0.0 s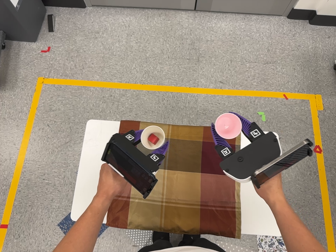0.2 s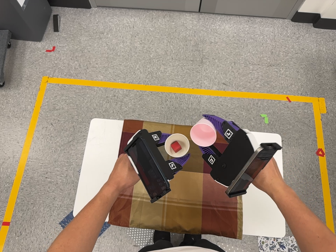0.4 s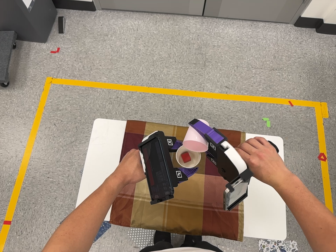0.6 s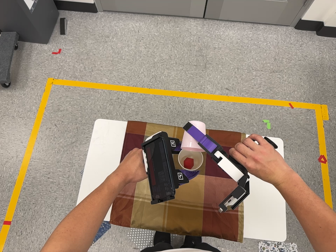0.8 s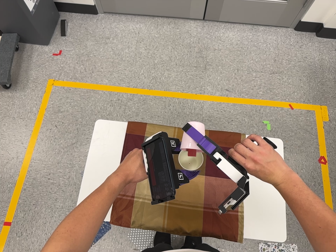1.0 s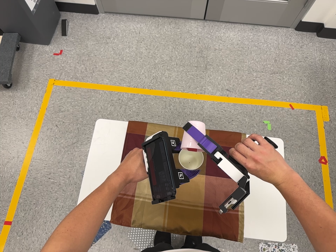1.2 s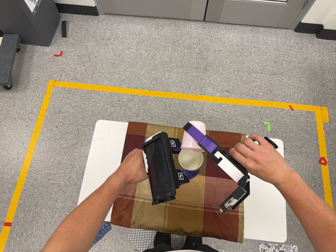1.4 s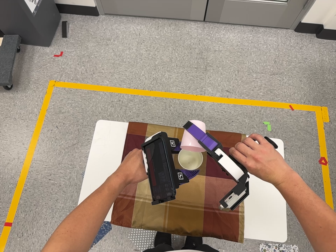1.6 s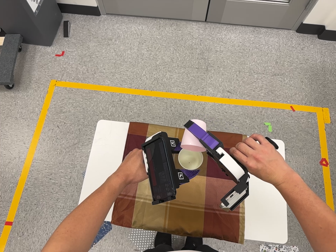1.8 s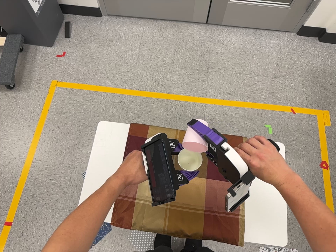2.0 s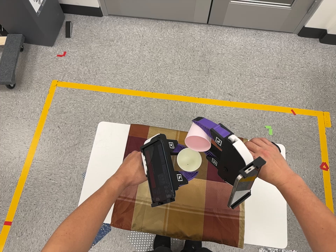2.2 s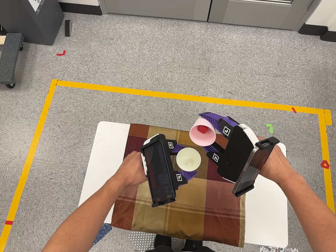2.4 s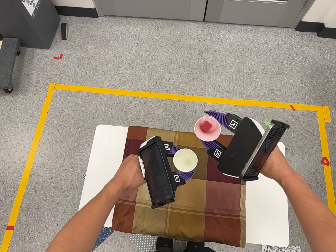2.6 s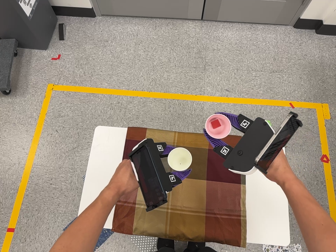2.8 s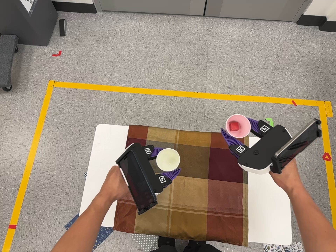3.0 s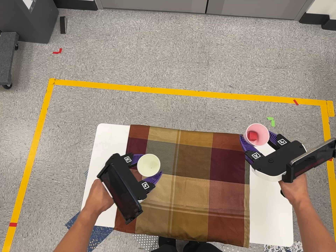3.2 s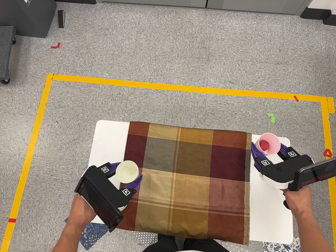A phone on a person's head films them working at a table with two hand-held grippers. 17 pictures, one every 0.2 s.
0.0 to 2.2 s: The camera shifts only a little, or ends up much as it began.
2.2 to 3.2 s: The camera travels toward the top of its view, about 5 cm.
The film runs backward here.
